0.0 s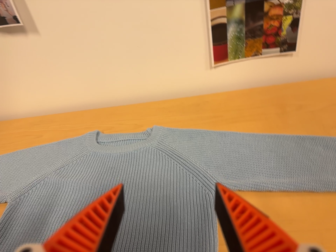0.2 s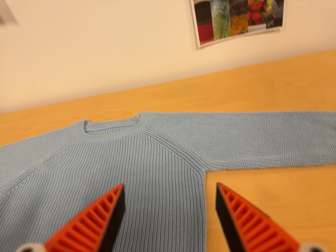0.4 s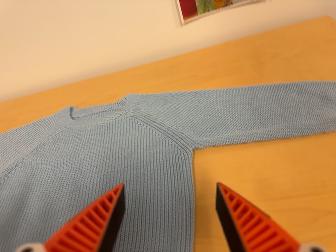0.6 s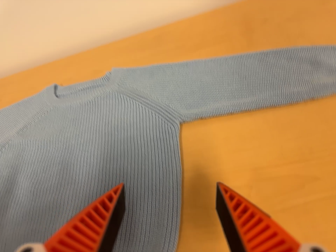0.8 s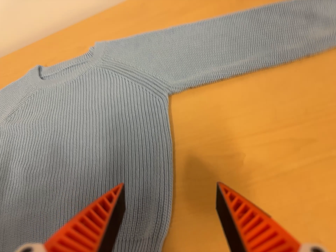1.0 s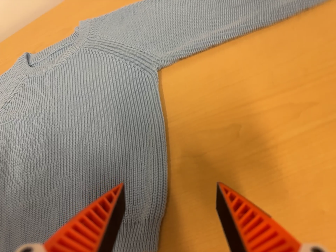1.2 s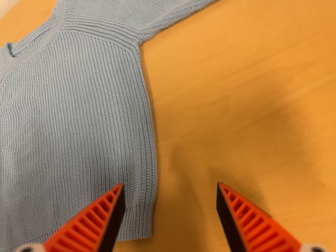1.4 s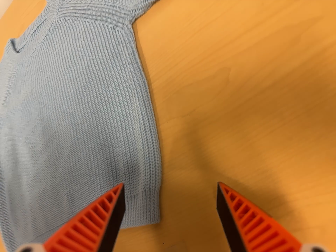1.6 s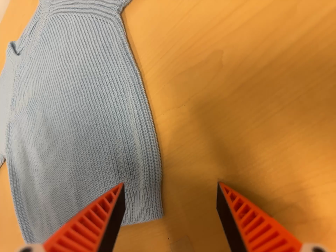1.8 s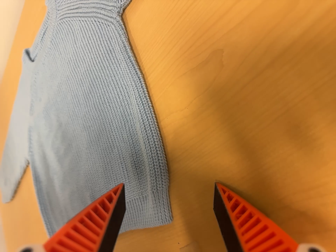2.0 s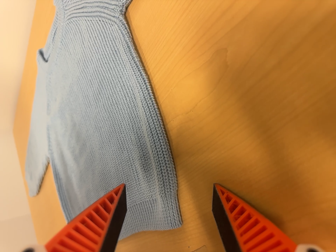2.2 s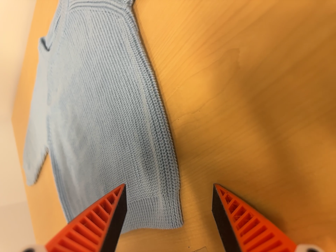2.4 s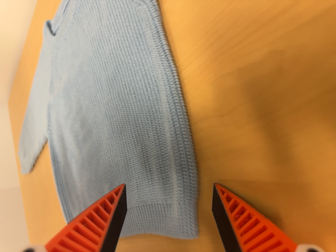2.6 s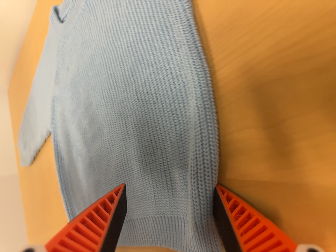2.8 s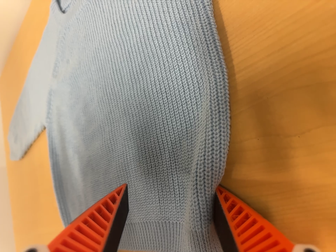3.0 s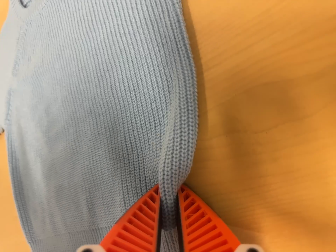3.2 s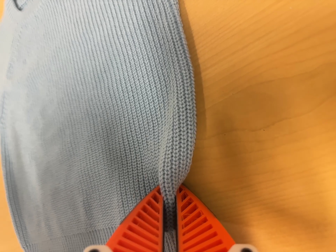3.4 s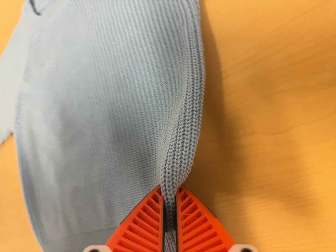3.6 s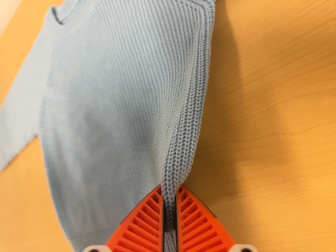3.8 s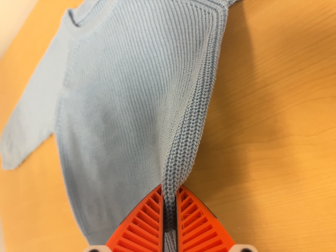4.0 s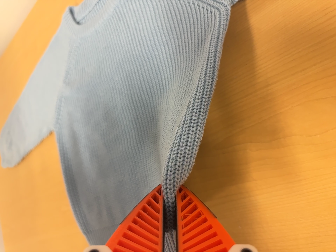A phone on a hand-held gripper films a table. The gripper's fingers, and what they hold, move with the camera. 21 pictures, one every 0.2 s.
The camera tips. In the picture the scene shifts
upward.
0.0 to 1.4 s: The camera pans to its left by about 10 degrees. It travels to its right and forward, about 20 cm. Its aim tips toward the bottom of its view by about 35 degrees, and the scene shifts upward. It rolls about its line of sight by about 30 degrees, and the scene rotates counterclockwise.
1.4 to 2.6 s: The scene slides to the right, as the camera pans about 10 degrees to its left. It travels forward and toward the top of its view, about 10 cm, so what stands in front looms larger. Its aim tips toward the bottom of its view by about 15 degrees.
2.6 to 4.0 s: The camera travels to its left and backward, about 9 cm.
The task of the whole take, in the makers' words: fold up.
The film runs forward here.
